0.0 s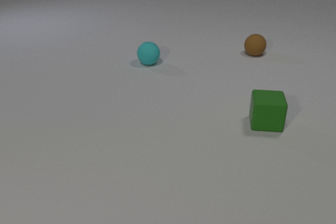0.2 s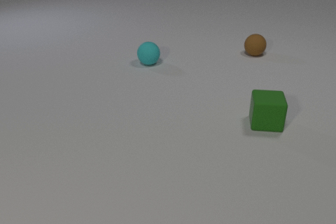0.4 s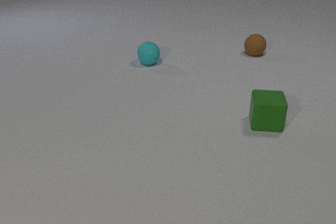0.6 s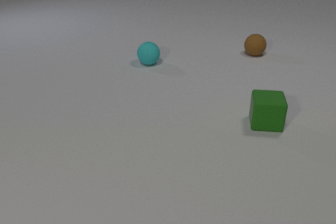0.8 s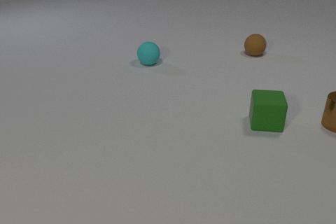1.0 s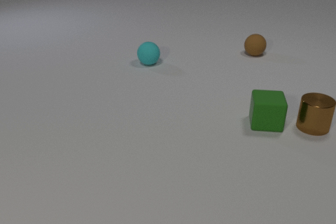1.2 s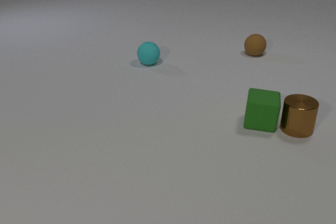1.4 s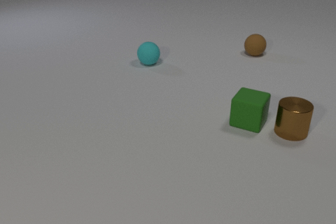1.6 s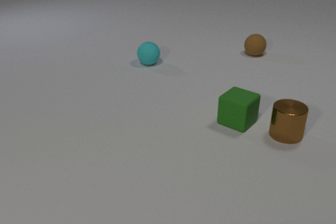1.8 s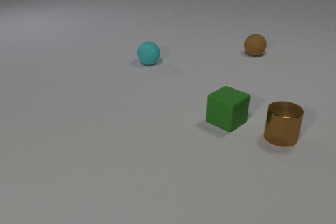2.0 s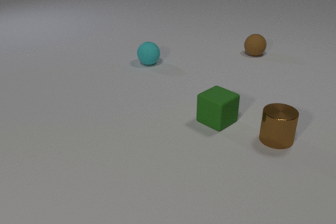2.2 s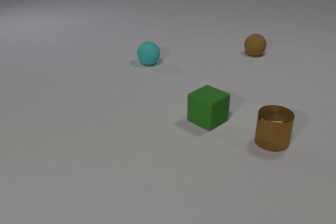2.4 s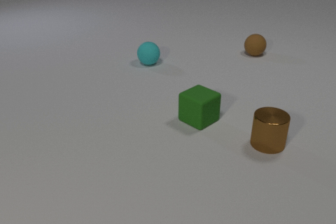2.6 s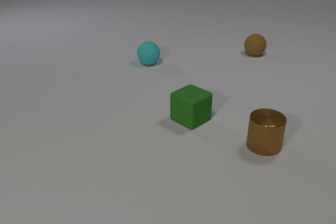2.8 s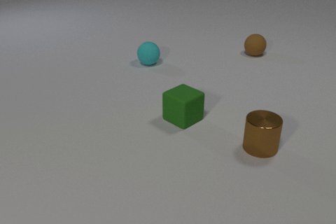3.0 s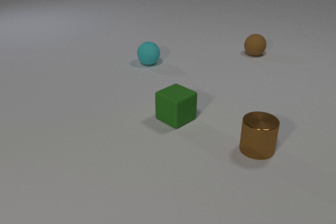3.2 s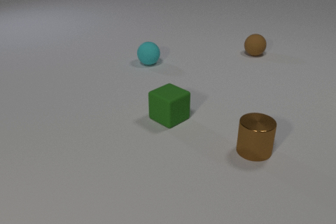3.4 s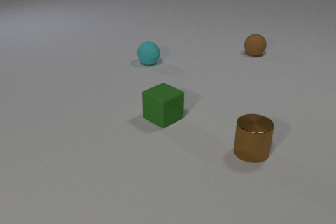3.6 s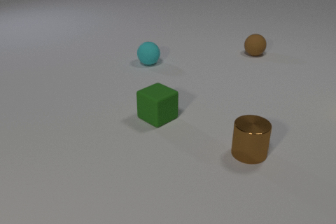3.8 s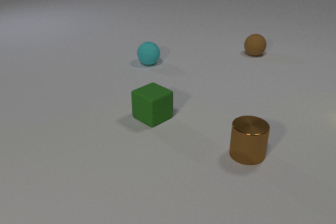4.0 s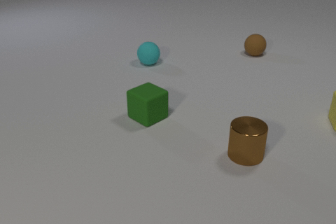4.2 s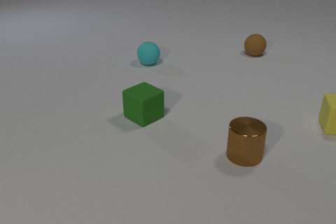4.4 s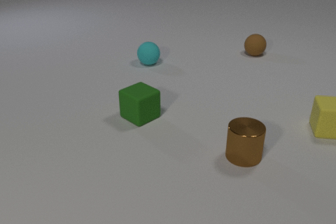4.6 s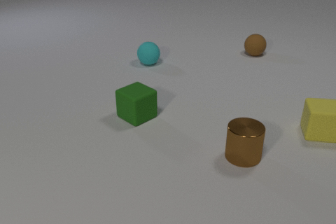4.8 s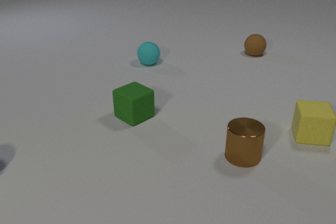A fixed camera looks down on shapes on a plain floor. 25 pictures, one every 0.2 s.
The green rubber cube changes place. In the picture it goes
to the left.
0.0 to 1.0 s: The brown metal cylinder comes in at the right edge, slides to the left and toward the camera.
1.0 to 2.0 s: The brown metal cylinder slides toward the camera and to the left. The green rubber cube slides to the left, spins clockwise seen from above by about 45 degrees, its near face sliding to the left. The brown metal cylinder and the green rubber cube collide.
2.0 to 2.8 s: The brown metal cylinder slides toward the camera and to the left. The green rubber cube slides to the left.
2.8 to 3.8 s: The brown metal cylinder slides toward the camera and to the left. The green rubber cube slides to the left.
3.8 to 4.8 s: The green rubber cube slides to the left. The yellow rubber cube comes in at the right edge, slides toward the camera and to the left.
Are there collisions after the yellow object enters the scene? no.
What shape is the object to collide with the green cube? cylinder.
Are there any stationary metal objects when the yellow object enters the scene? no.
